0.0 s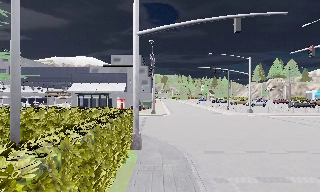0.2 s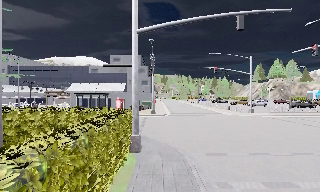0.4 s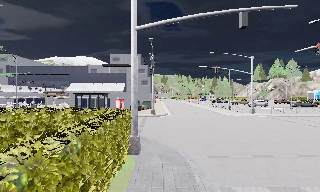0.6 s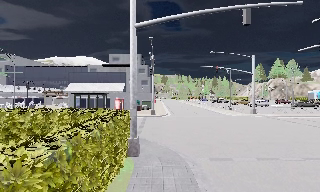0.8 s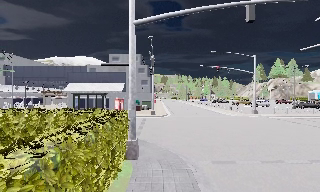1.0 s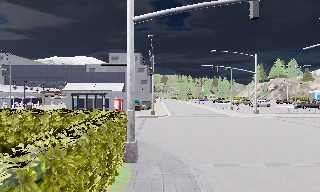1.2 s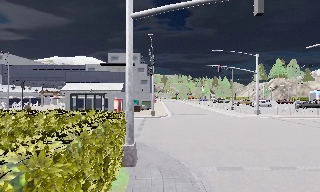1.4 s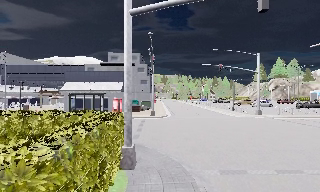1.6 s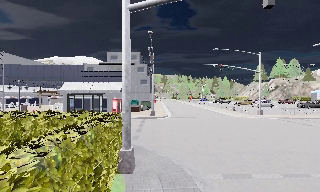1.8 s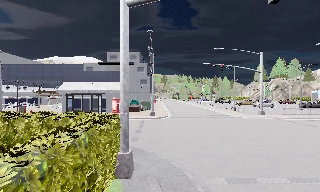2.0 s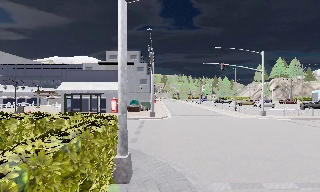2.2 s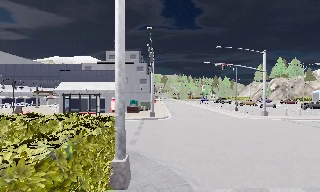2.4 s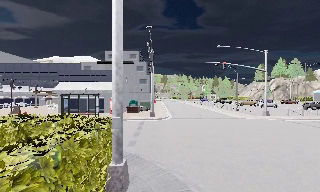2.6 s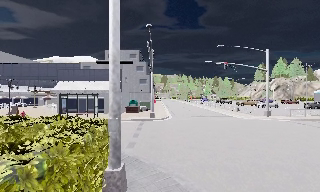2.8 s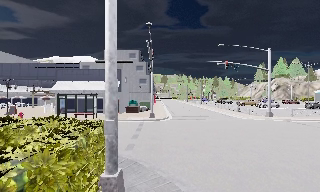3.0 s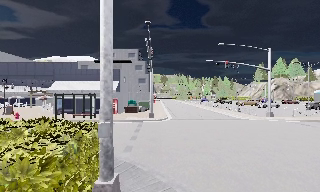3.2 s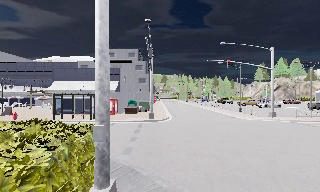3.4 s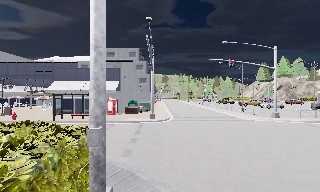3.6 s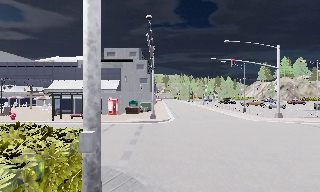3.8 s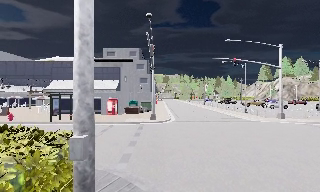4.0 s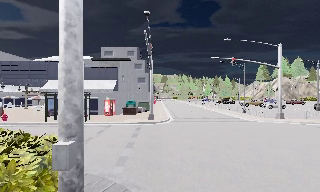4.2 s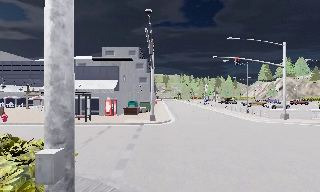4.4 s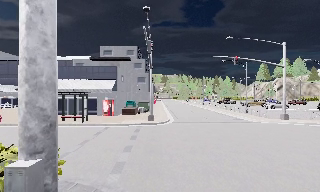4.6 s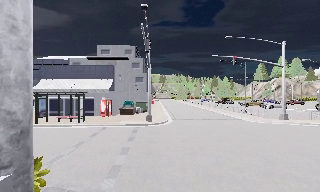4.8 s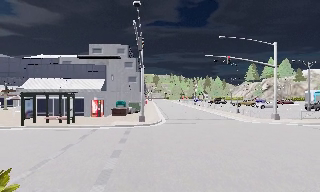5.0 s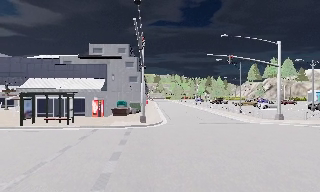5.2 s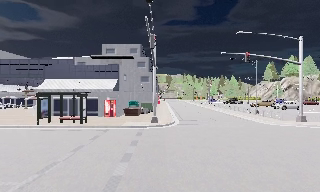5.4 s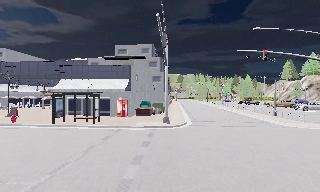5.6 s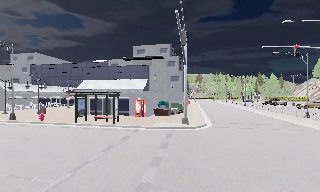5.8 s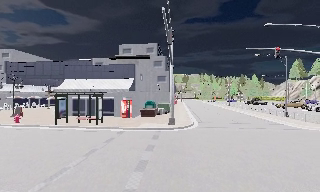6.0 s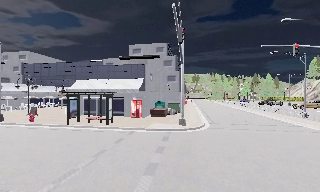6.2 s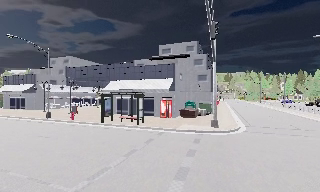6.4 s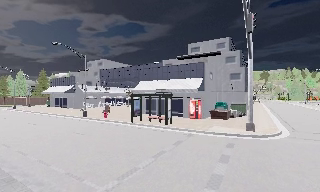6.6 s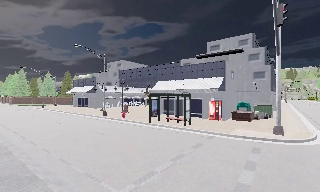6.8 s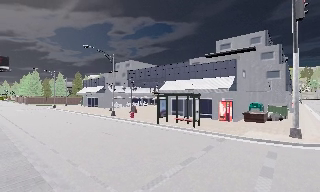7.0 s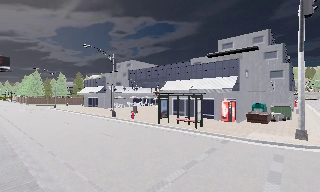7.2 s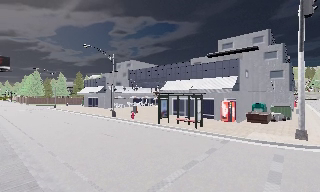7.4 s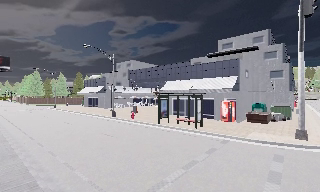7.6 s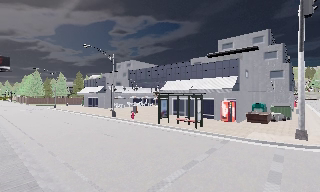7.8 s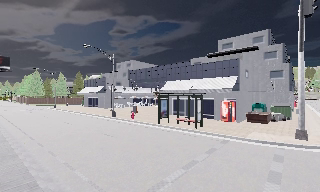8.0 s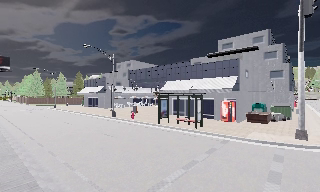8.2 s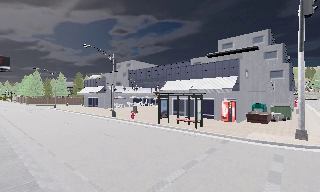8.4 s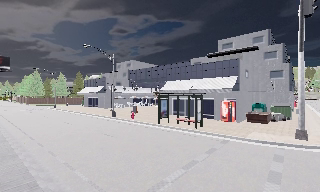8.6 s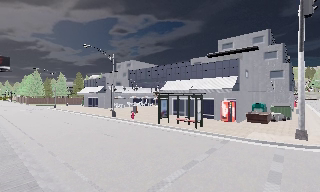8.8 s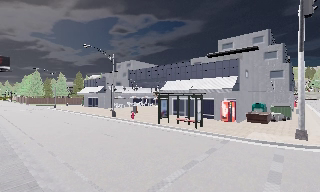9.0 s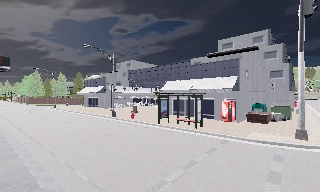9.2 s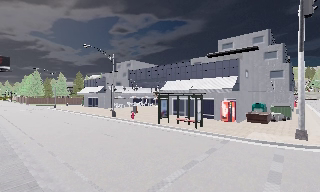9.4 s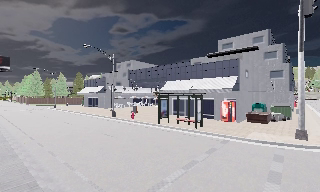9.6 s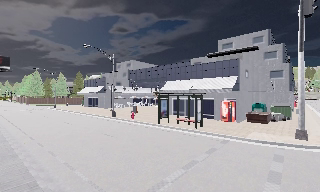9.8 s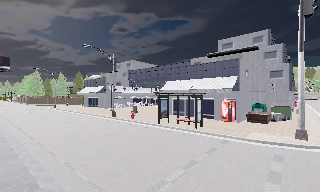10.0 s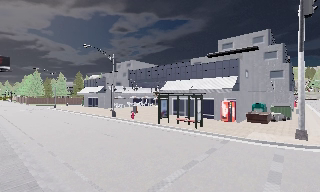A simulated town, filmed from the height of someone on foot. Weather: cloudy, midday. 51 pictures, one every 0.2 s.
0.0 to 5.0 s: The camera travels forward, about 7 m, so what stands in front looms larger.
5.0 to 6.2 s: The camera pans to its left, which is counterclockwise from overhead, by about 25 degrees. It travels forward, about 1.5 m, so what stands in front looms larger.
6.2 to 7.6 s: The camera pans to its left, which is counterclockwise from overhead, by about 20 degrees. It travels forward, about 1 m, so what stands in front looms larger. It loses speed.
7.6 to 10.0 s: The camera keeps its place and its aim.
The film runs forward here.
